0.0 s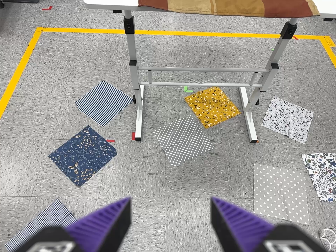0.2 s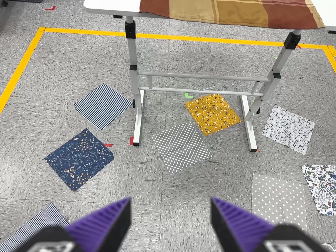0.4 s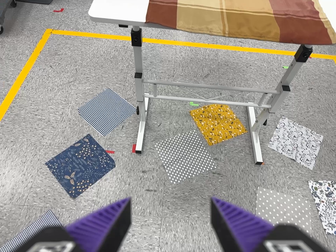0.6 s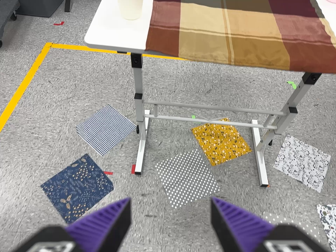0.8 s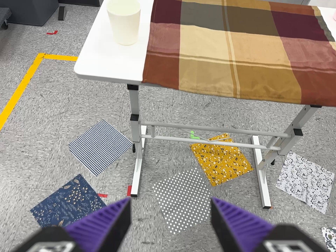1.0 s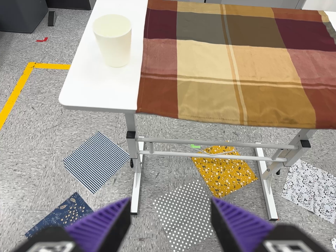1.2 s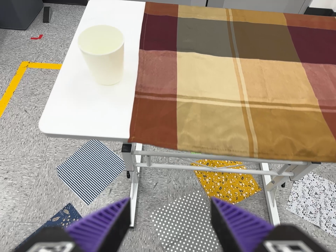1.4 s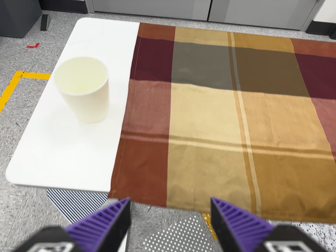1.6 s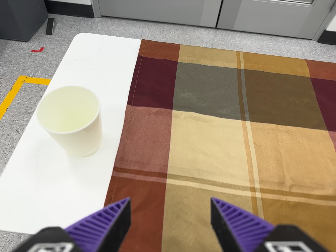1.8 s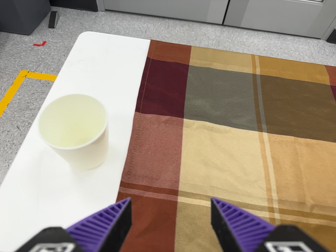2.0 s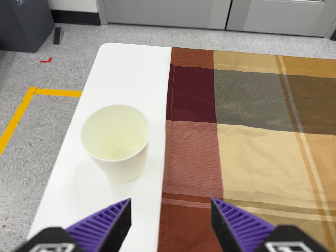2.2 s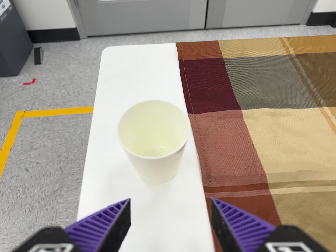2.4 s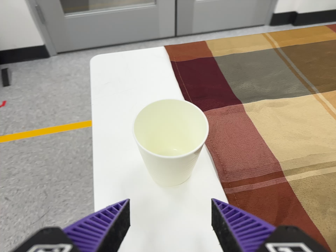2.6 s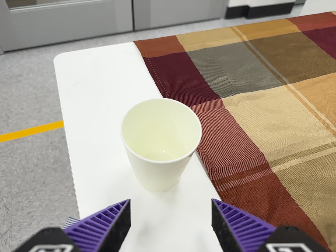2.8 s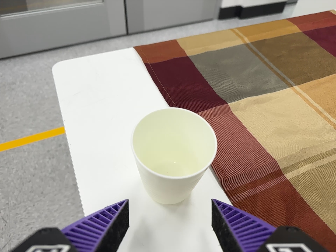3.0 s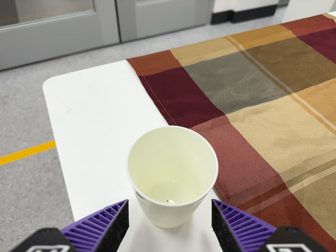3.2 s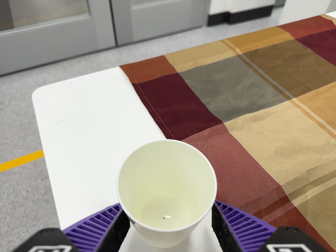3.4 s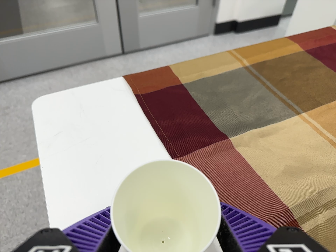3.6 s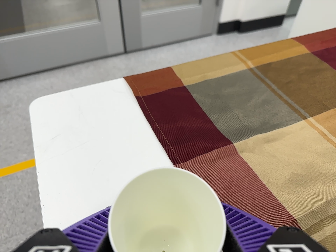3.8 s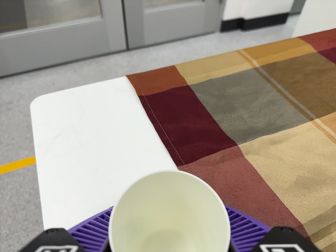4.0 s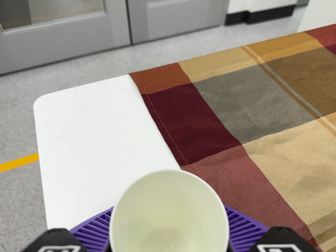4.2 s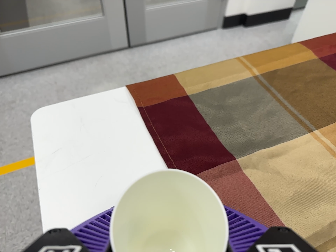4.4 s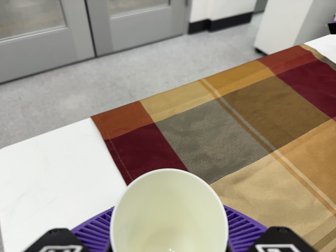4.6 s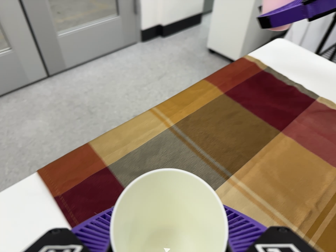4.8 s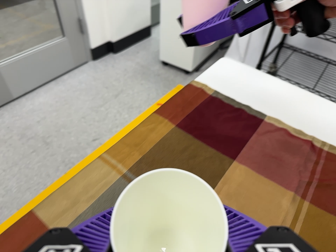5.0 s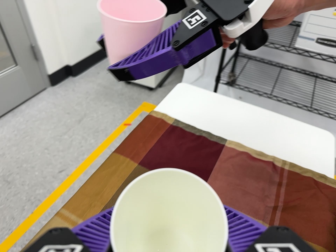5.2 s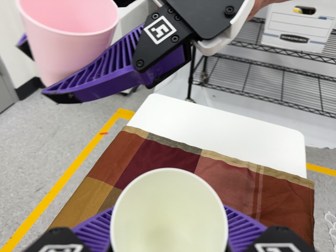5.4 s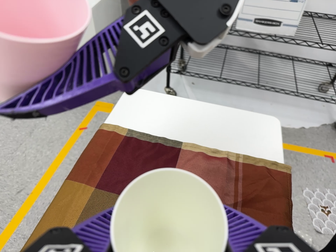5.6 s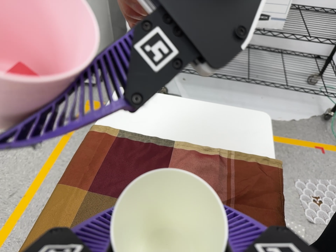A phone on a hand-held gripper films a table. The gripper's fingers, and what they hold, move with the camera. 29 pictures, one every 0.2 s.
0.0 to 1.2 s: The camera travels toward the top of its view and forward, about 40 cm, so close, fixed things drift downward.
1.2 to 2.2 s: The camera travels forward, toward the top of its view and to its left, about 22 cm, so what stands in front looms larger.
2.2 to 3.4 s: The camera pans to its right by about 15 degrees. It travels to its left, forward and toward the top of its view, about 12 cm. It rolls about its line of sight by about 15 degrees, and the scene rotates counterclockwise.
3.4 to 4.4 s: The camera travels toward the top of its view, about 7 cm, so close, fixed things drift downward.
4.4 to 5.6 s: The camera swings to its right by about 30 degrees, and the scene slides to the left. It travels toward the top of its view and to its right, about 26 cm, so close, fixed things drift downward. It rolls about its line of sight by about 35 degrees, and the scene rotates counterclockwise.
The film runs forward here.
